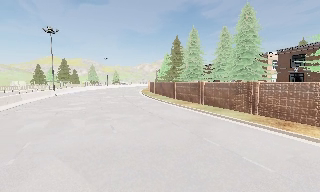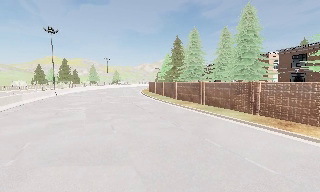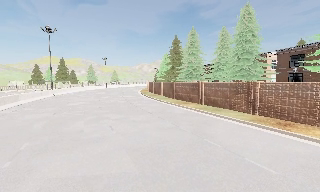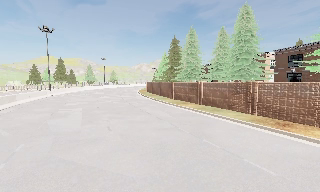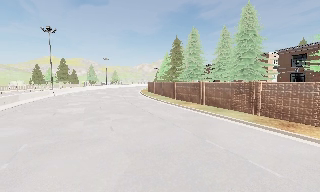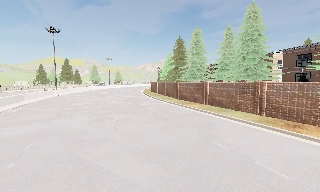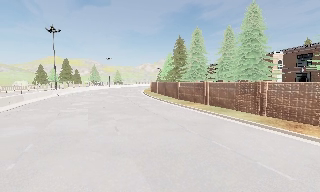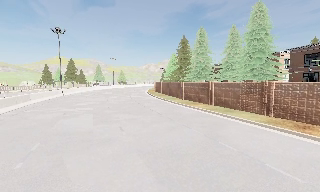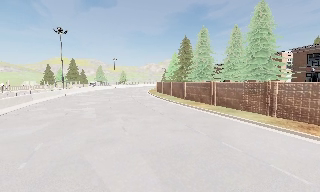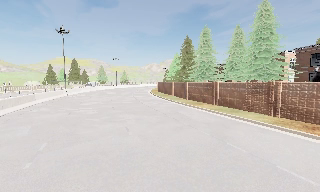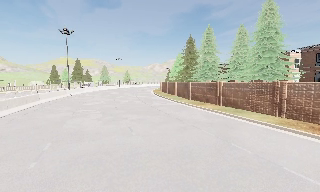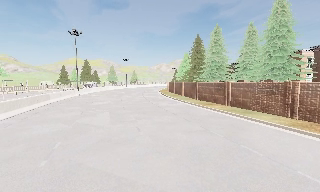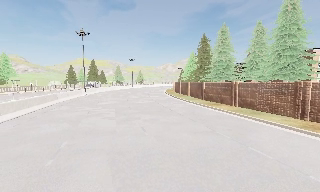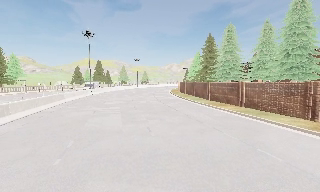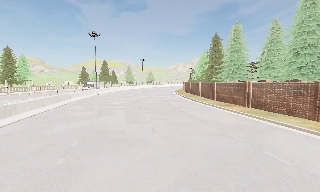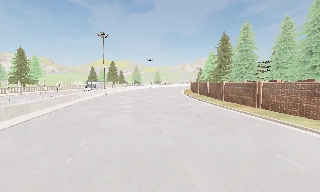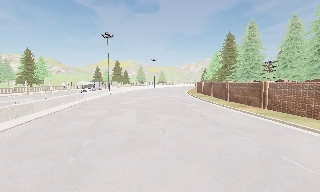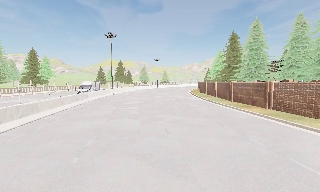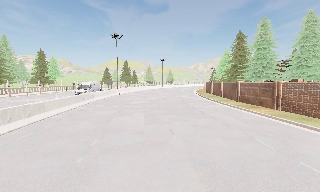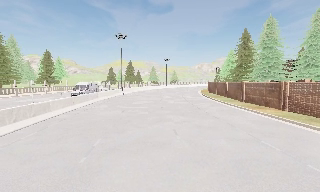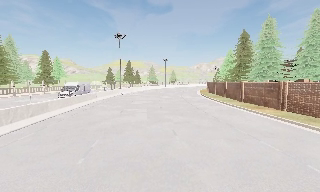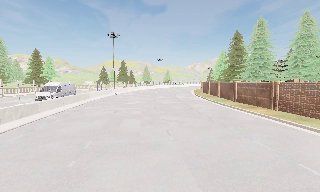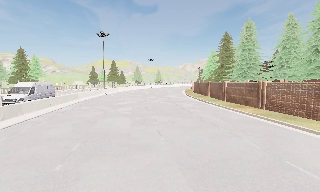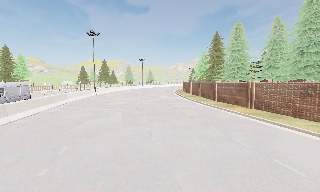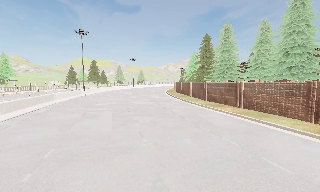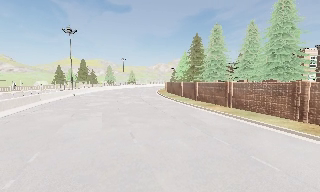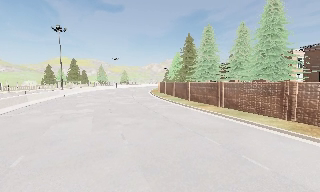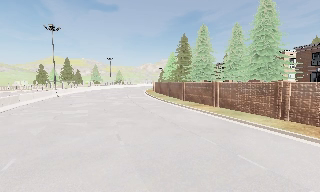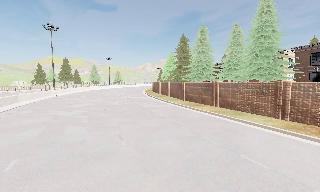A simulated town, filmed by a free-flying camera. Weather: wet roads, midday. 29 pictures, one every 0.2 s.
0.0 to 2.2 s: The camera travels to its left and forward, about 1 m, so close, fixed things drift to the right.
2.2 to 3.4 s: The camera swings to its left by about 10 degrees, and the scene slides to the right.
3.4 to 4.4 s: The camera shifts only a little, or ends up much as it began.
4.4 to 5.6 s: The camera pans to its right, which is clockwise from overhead, by about 15 degrees.
The film runs forward here.
